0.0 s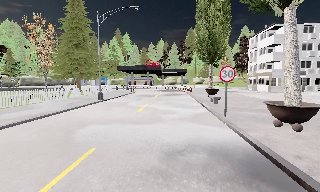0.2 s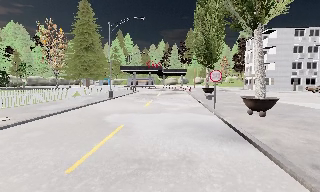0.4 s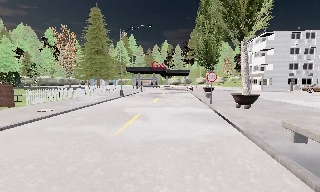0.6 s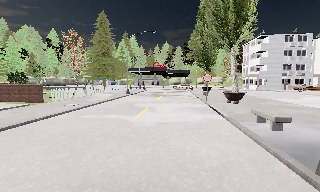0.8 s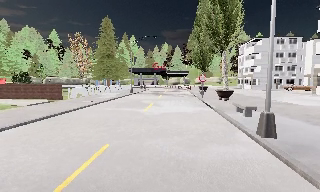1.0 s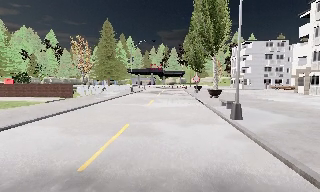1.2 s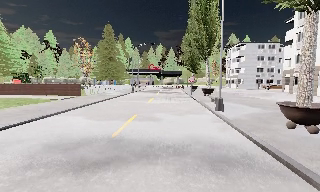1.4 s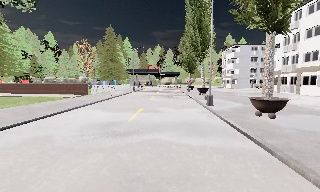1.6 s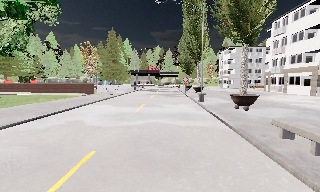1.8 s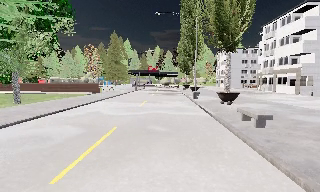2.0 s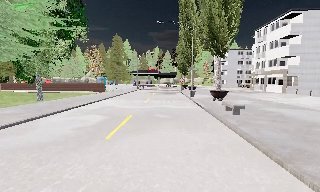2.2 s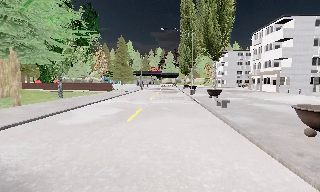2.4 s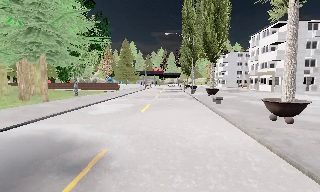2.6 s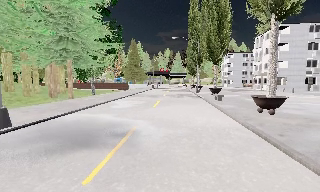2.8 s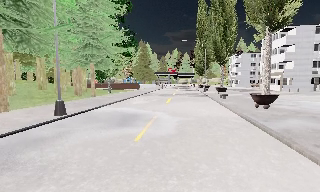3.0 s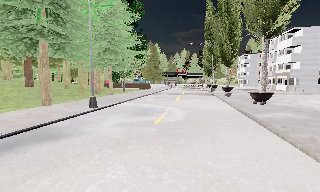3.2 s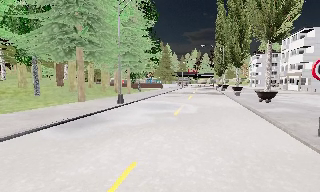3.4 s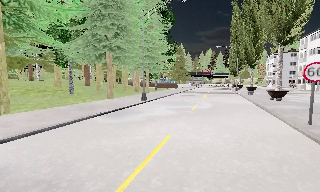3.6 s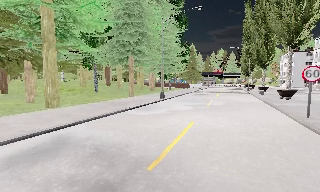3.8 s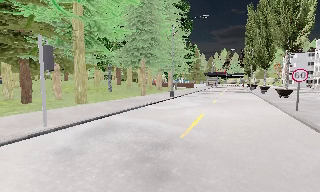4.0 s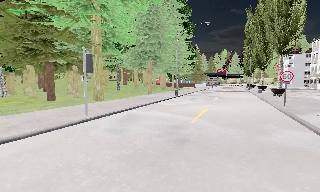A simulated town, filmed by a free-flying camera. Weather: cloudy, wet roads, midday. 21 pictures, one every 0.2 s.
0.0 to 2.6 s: The camera travels backward, about 25 m, so what stands in front gets smaller.
2.6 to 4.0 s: The camera swings to its left by about 20 degrees, and the scene slides to the right. It travels backward, about 13 m, so what stands in front gets smaller.
The film runs backward here.
